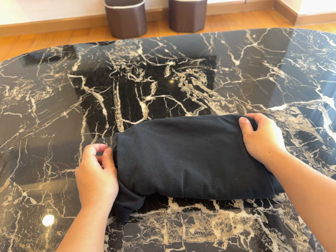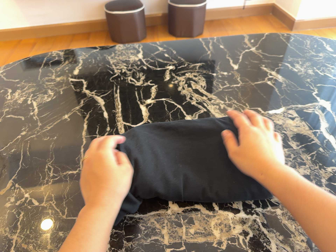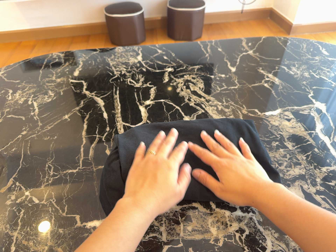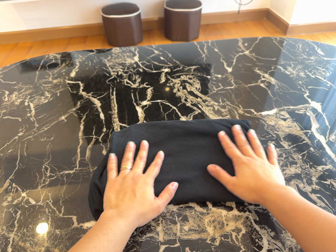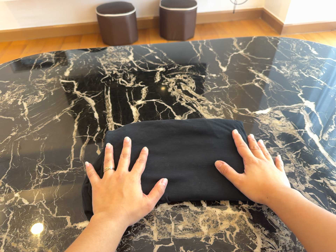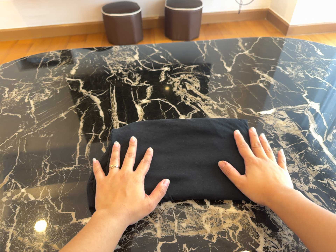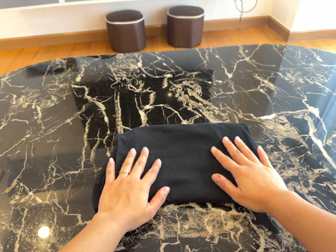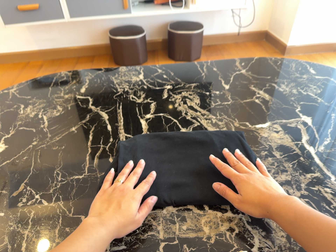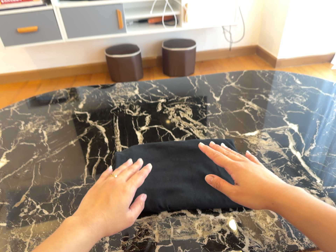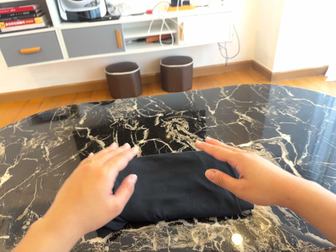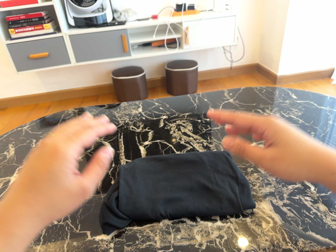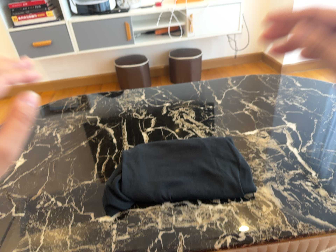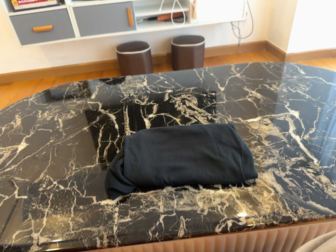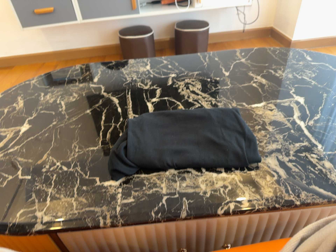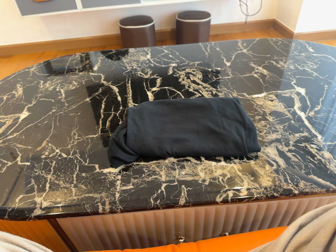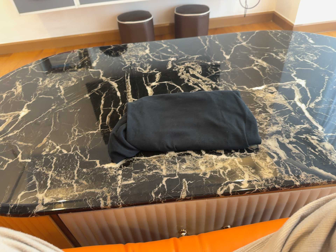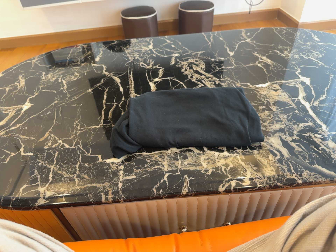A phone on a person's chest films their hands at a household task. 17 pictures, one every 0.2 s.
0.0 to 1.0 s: The camera shifts only a little, or ends up much as it began.
1.0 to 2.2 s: The camera travels backward, about 14 cm, so what stands in front gets smaller. Its aim tips toward the top of its view by about 10 degrees.
2.2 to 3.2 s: The camera's aim tips toward the bottom of its view by about 10 degrees, and the scene shifts upward.
The film runs forward here.
